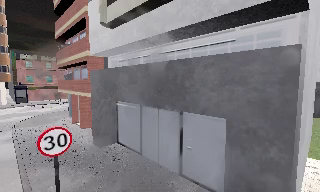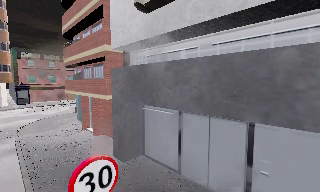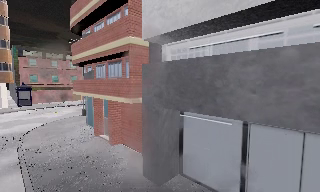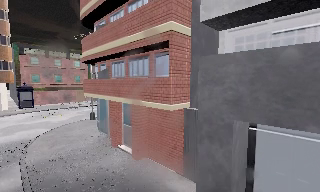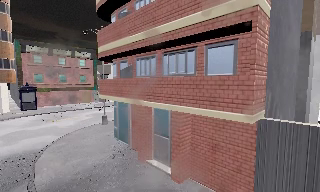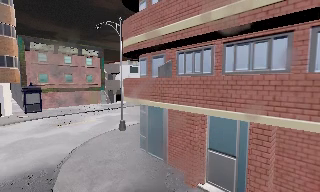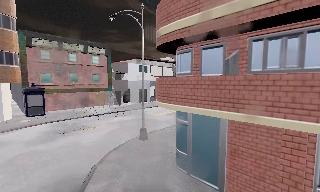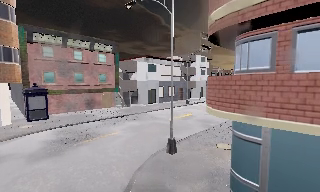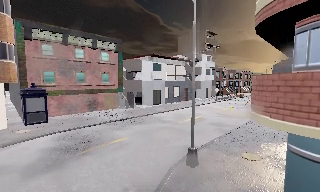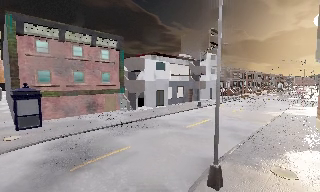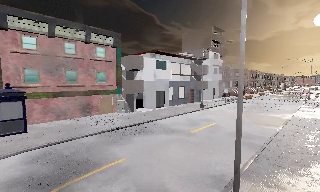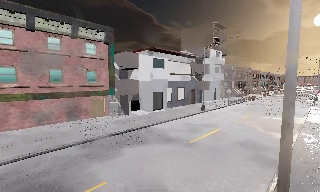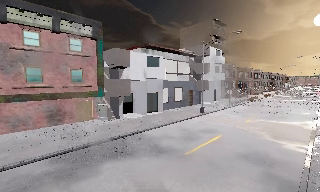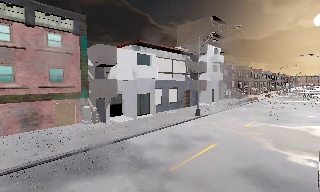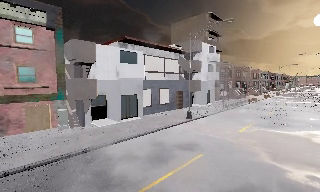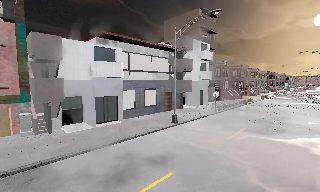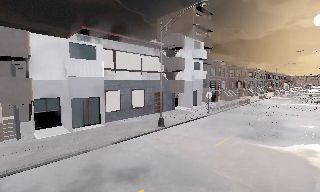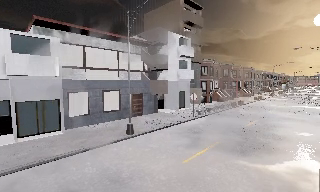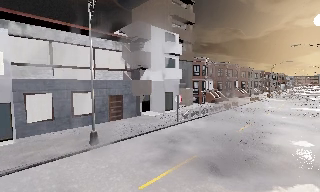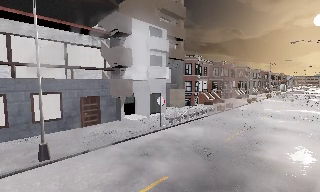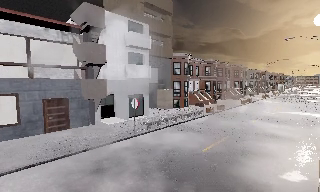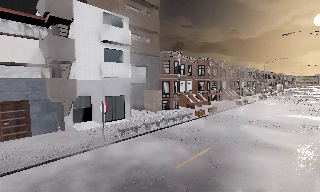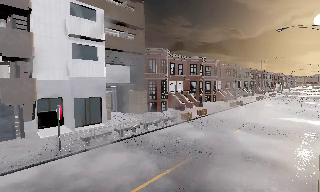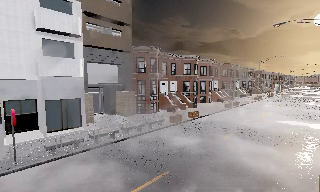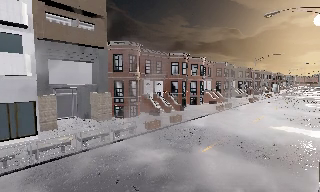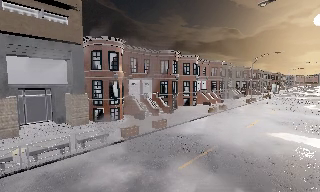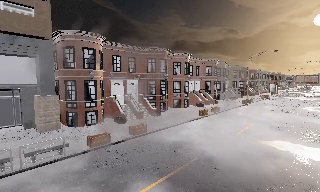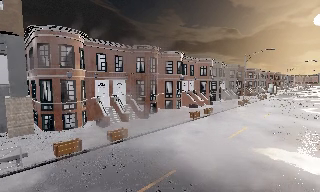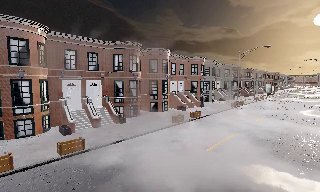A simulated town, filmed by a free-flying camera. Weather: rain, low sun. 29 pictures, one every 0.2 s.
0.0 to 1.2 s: The camera travels to its left and forward, about 13 m, so close, fixed things drift to the right.
1.2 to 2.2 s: The camera travels forward, about 8 m, so what stands in front looms larger.
2.2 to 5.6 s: The camera travels forward and to its right, about 35 m, so what stands in front looms larger.
The film runs forward here.
